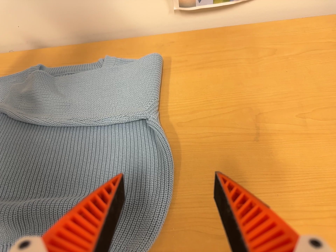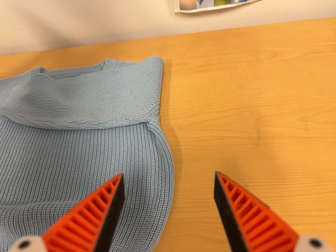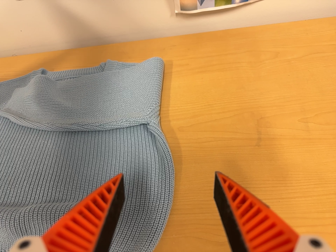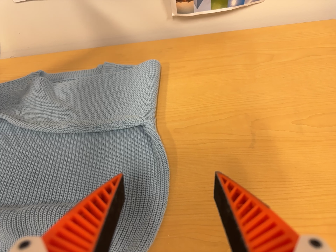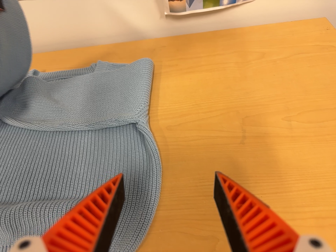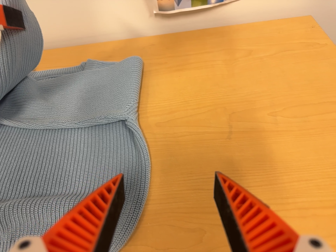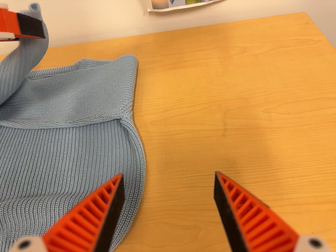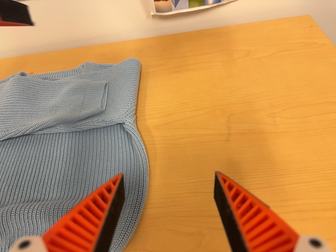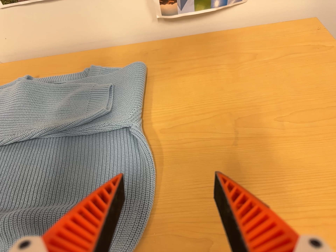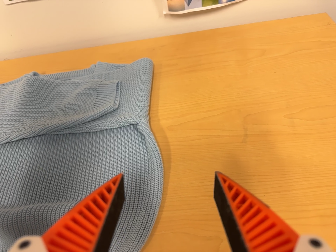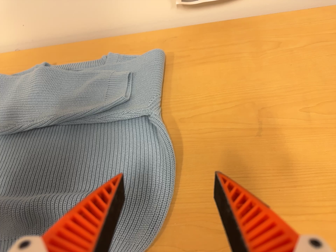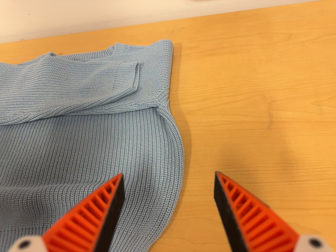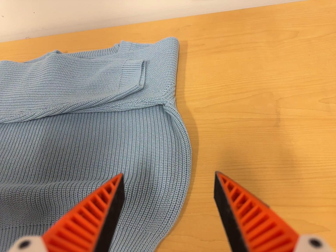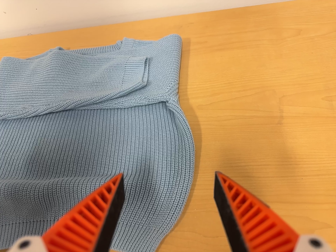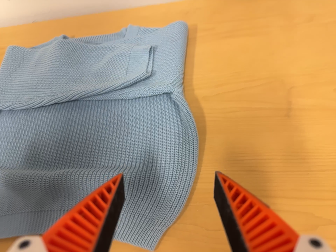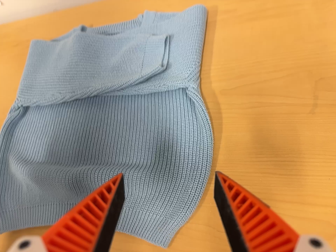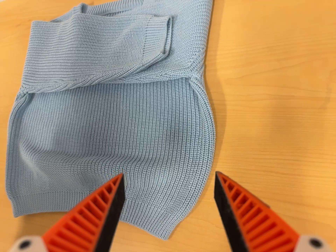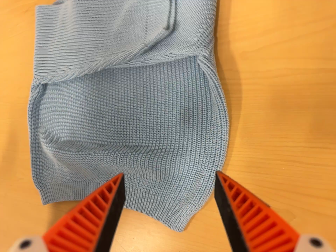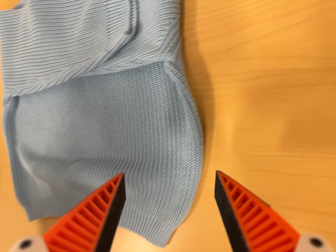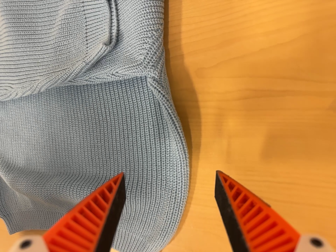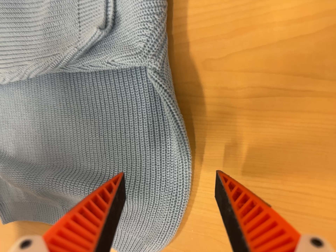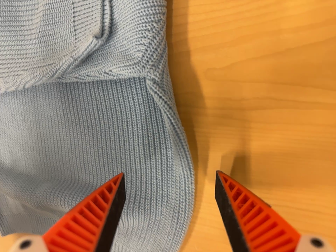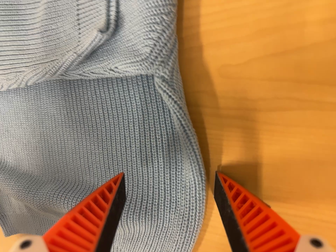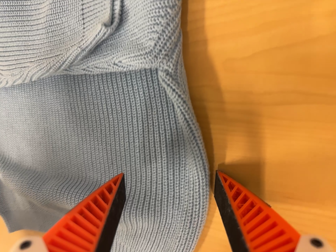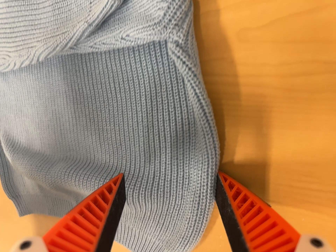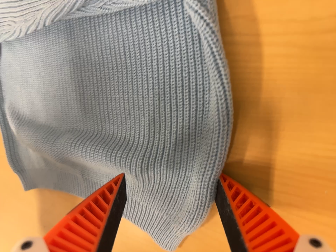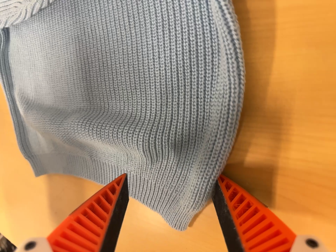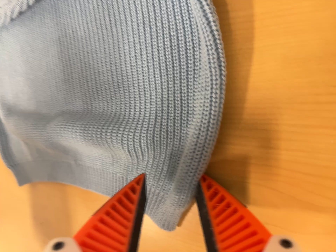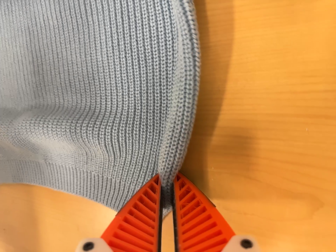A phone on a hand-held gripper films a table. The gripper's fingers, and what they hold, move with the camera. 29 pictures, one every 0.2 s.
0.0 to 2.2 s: The camera shifts only a little, or ends up much as it began.
2.2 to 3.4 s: The camera pans to its left by about 25 degrees. It travels toward the top of its view and to its right, about 18 cm. Its aim tips toward the bottom of its view by about 30 degrees.
3.4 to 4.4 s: The camera travels toward the top of its view and forward, about 14 cm. Its aim tips toward the bottom of its view by about 10 degrees.
4.4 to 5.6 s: The camera travels toward the bottom of its view and forward, about 9 cm, so close, fixed things drift upward.
The film runs forward here.
